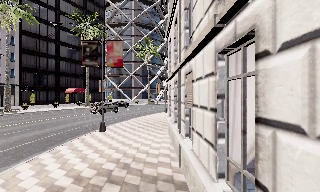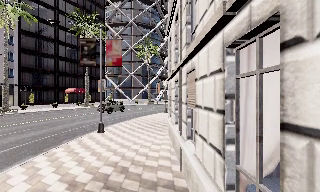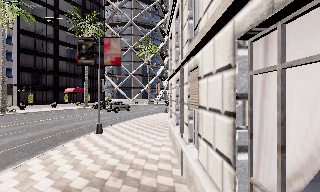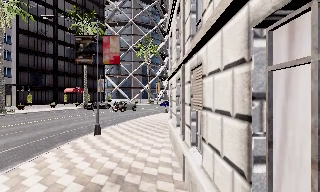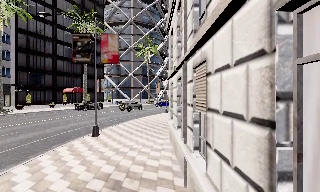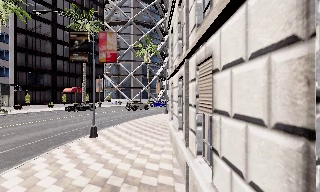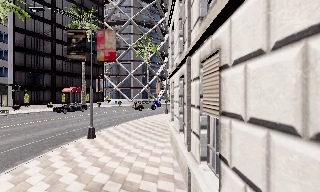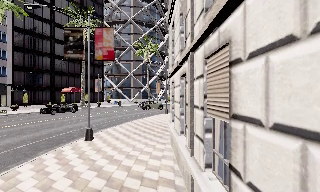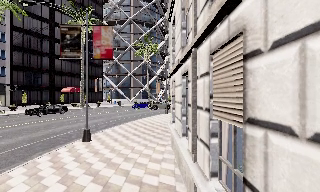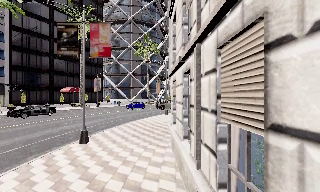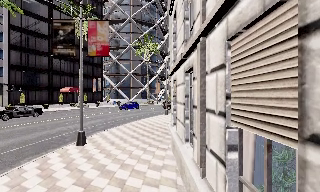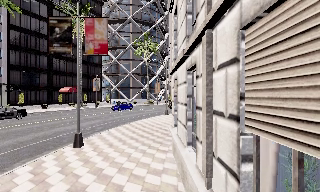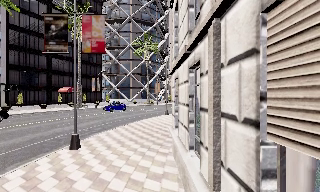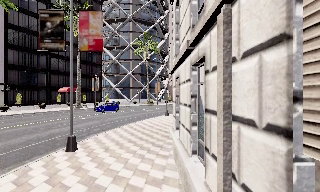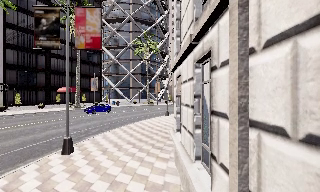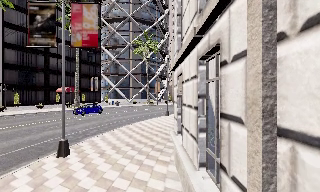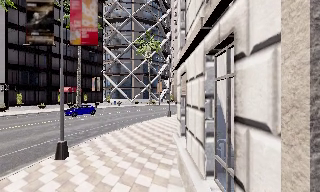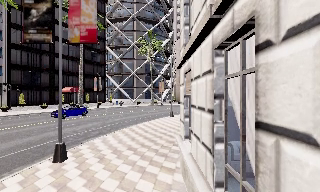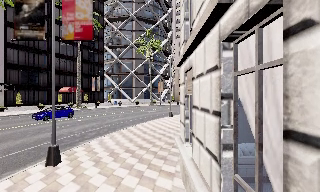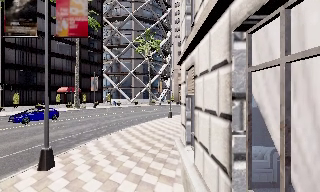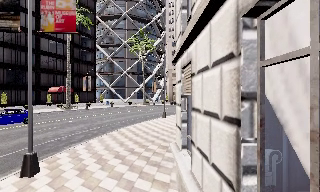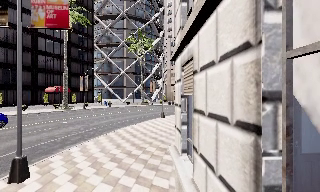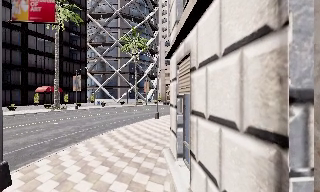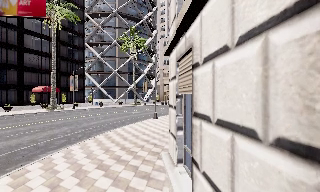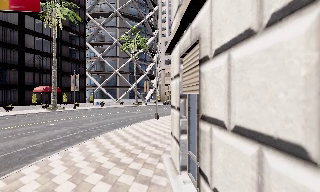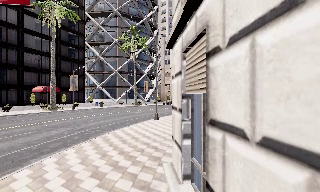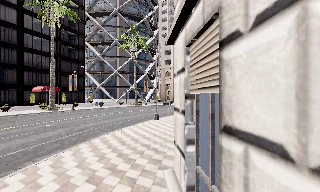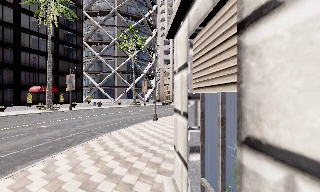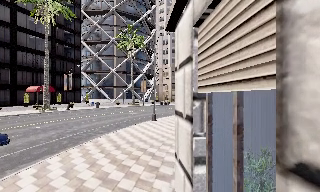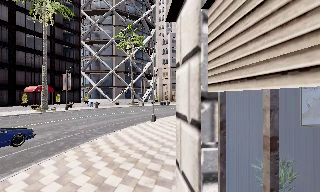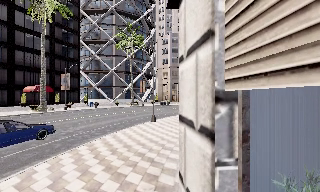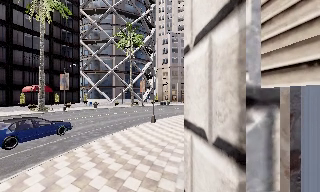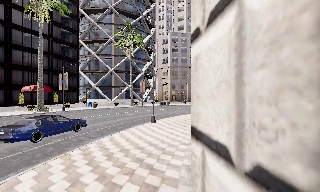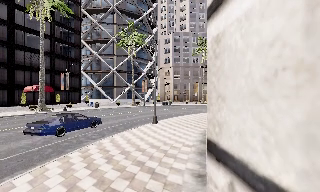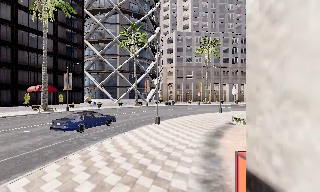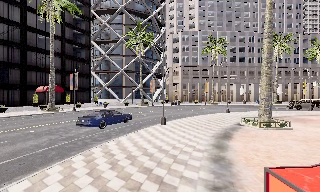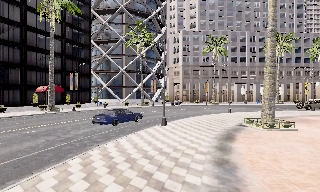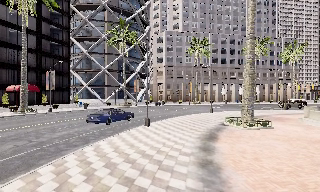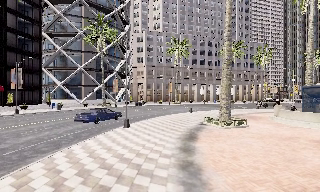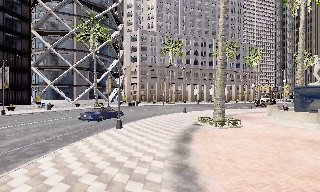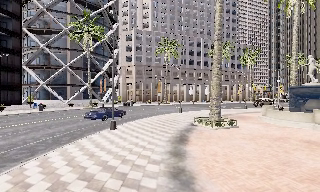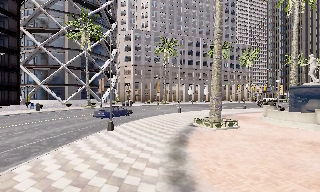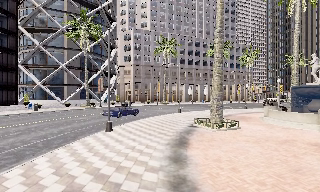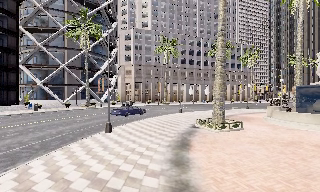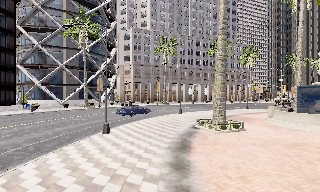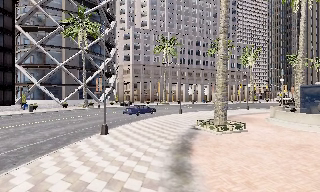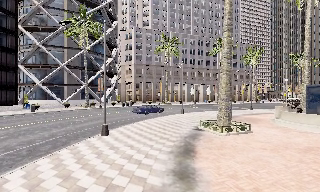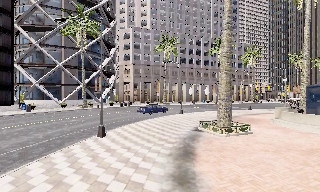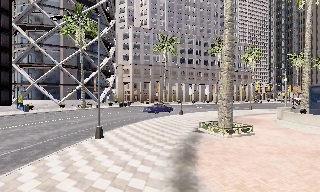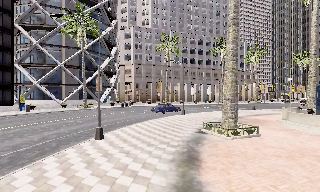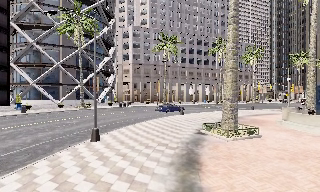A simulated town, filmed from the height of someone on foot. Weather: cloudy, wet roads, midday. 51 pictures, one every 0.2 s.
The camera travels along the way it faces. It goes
forward.
0.0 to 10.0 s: The camera swings to its right by about 20 degrees, and the scene slides to the left. It travels forward, about 15 m, so what stands in front looms larger.
The film runs forward here.
